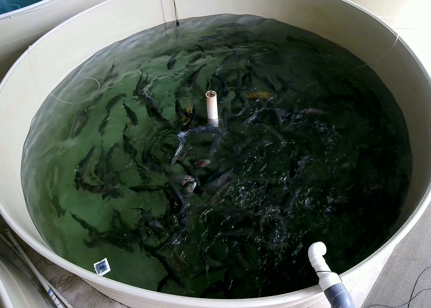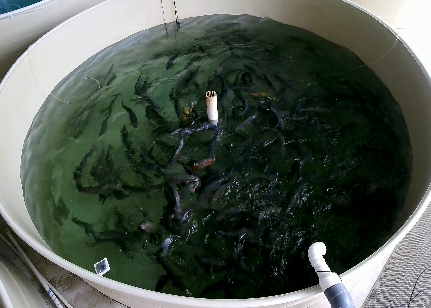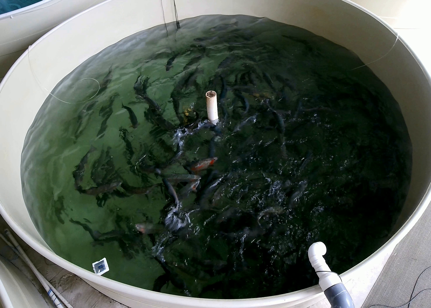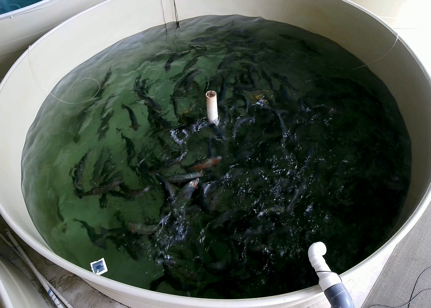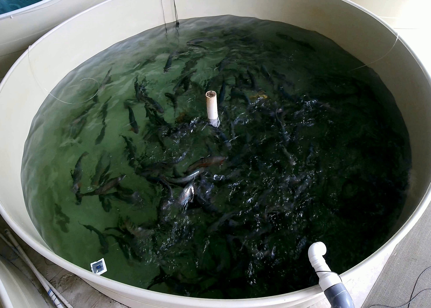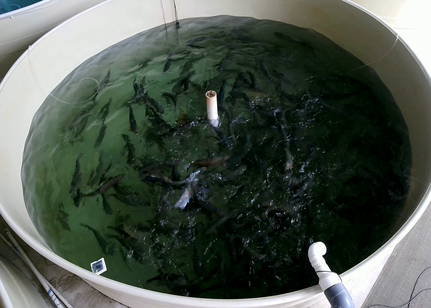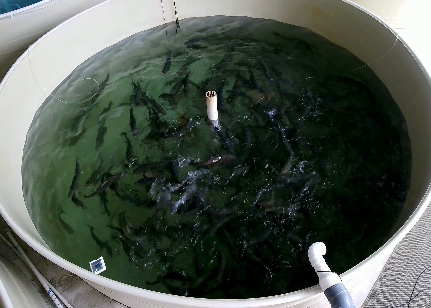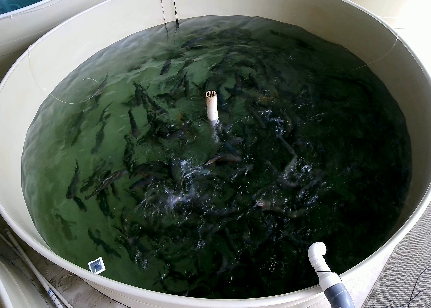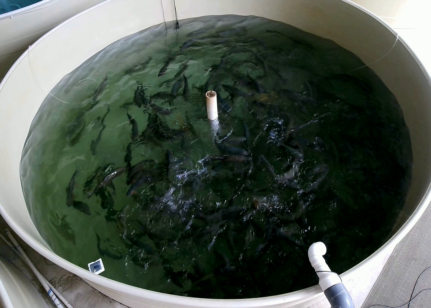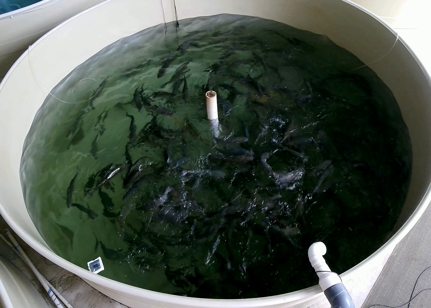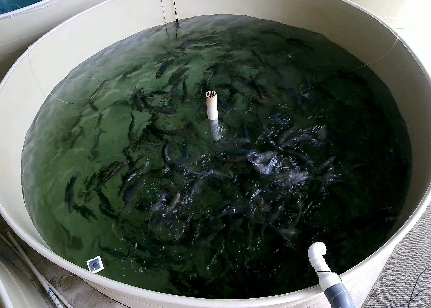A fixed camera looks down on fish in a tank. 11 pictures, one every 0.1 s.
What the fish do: Weak feeding.
